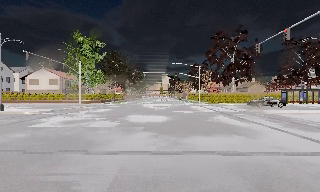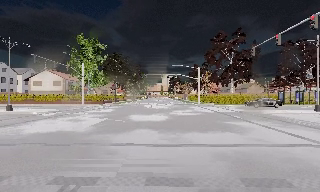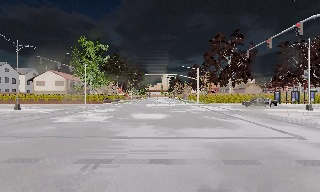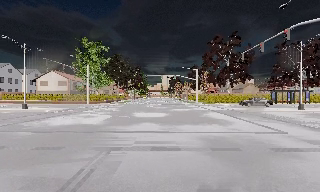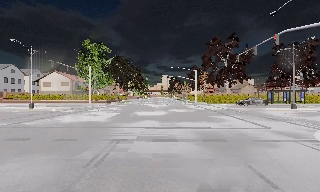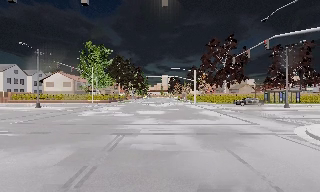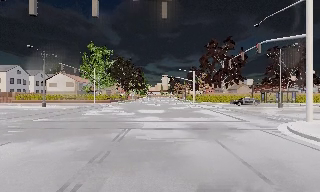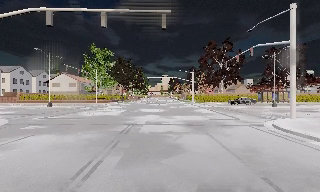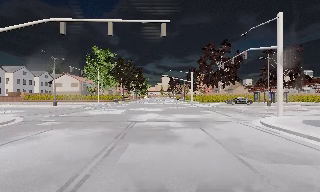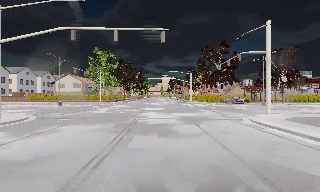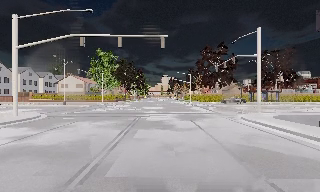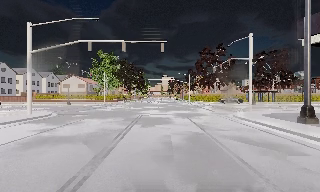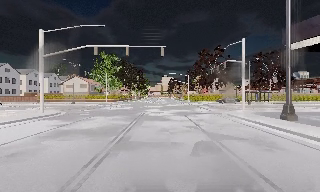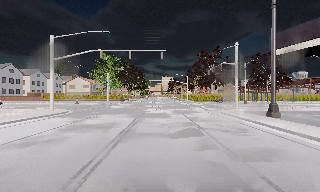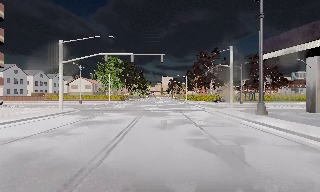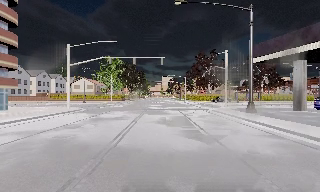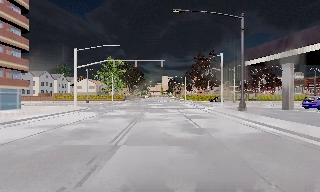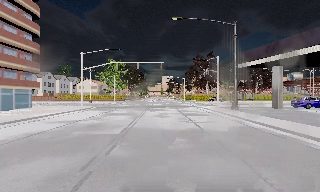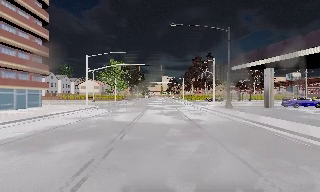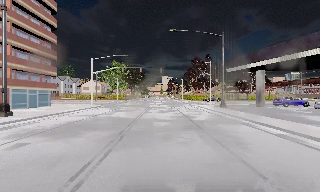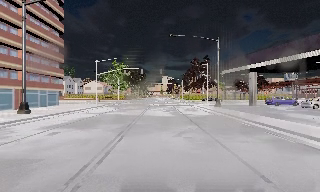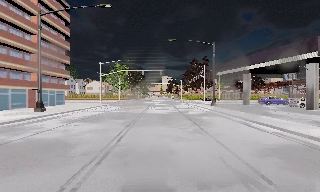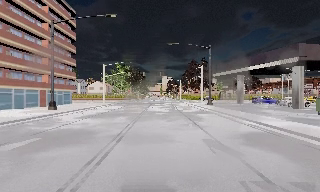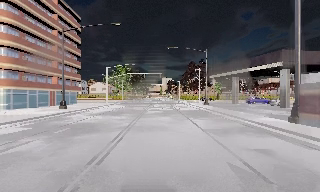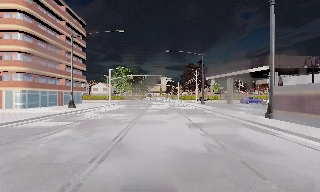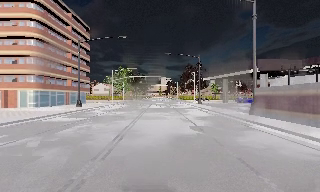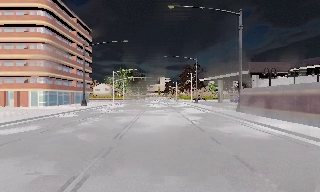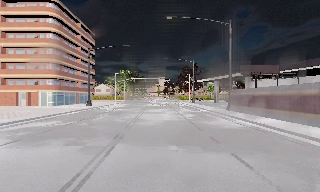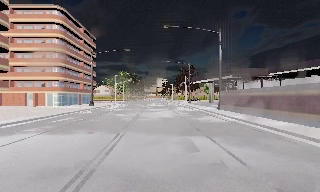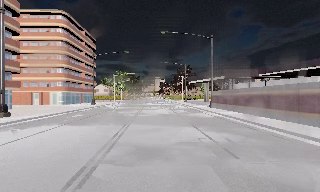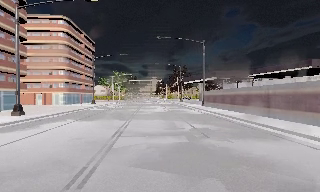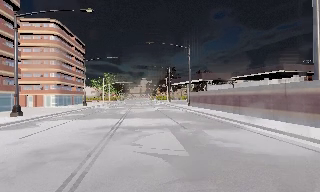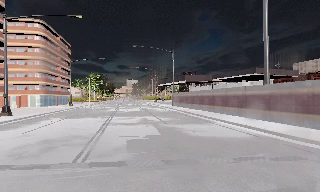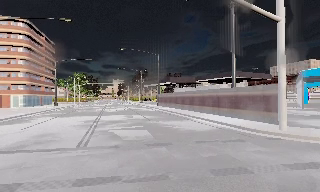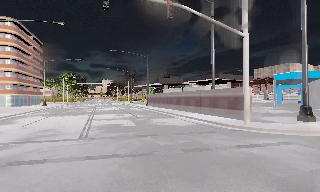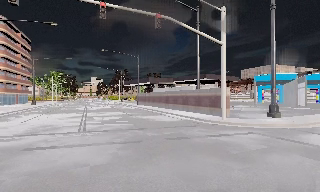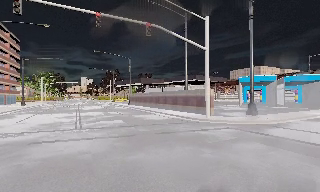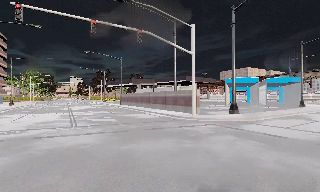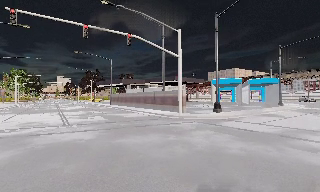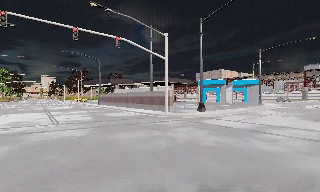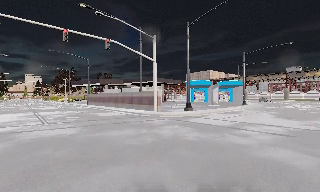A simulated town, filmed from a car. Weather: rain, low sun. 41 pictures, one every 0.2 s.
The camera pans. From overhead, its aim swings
clockwise.
The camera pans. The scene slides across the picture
to the left.
0.0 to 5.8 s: The camera travels backward, about 45 m, so what stands in front gets smaller. It gains speed.
5.8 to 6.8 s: The camera pans to its right, which is clockwise from overhead, by about 20 degrees. It travels backward, about 9 m, so what stands in front gets smaller.
6.8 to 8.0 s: The camera swings to its right by about 20 degrees, and the scene slides to the left. It travels backward, about 6 m, so what stands in front gets smaller. It loses speed.
The film runs backward here.
